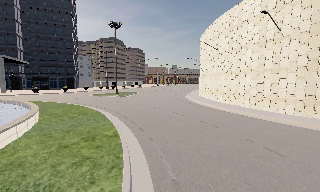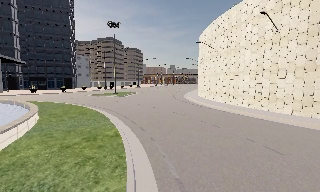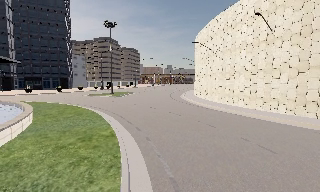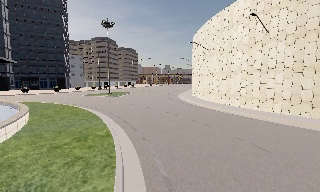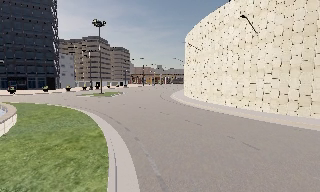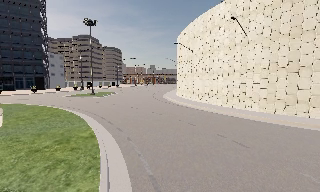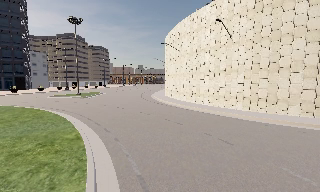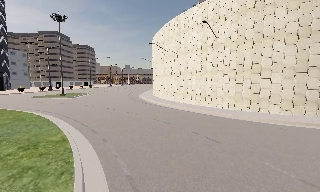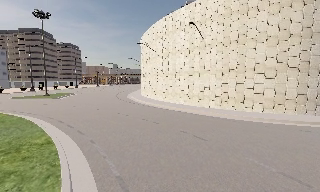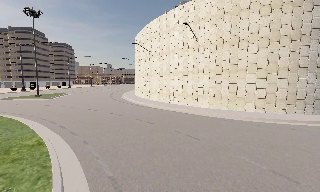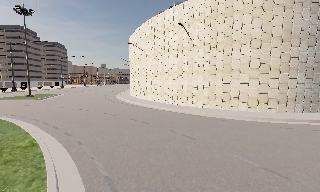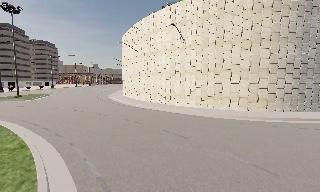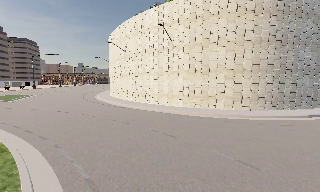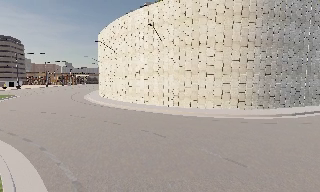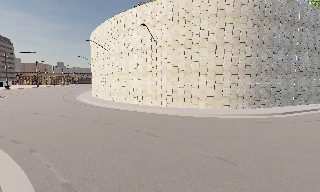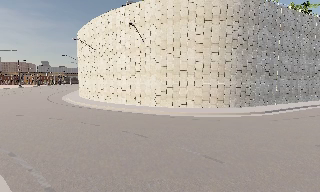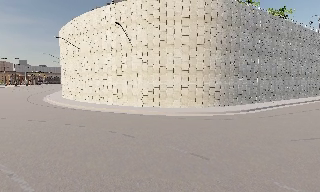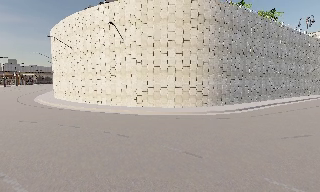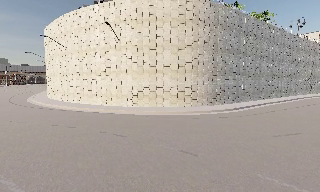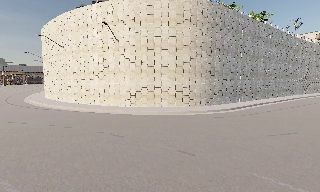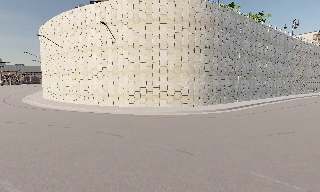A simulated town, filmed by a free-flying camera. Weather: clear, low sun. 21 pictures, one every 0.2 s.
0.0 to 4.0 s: The camera pans to its right, which is clockwise from overhead, by about 50 degrees. It travels backward, about 0.5 m.
The film runs backward here.
